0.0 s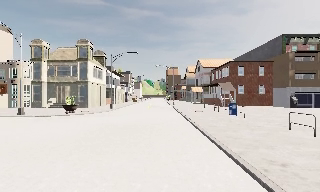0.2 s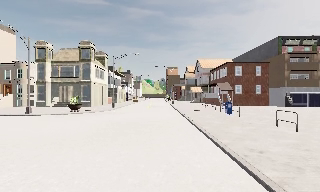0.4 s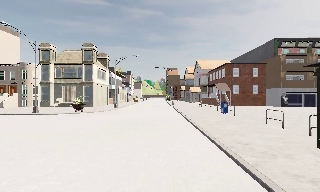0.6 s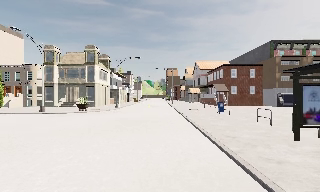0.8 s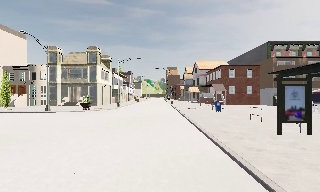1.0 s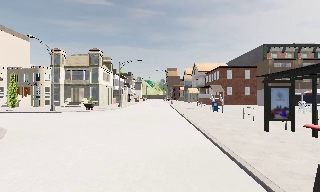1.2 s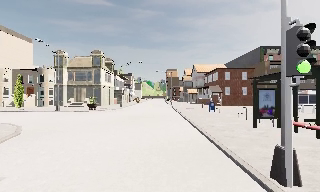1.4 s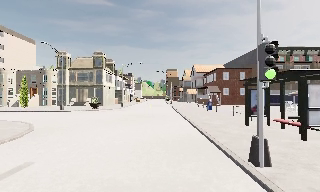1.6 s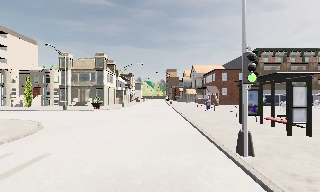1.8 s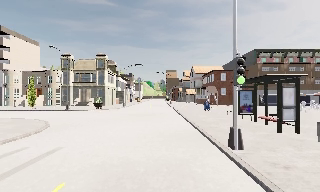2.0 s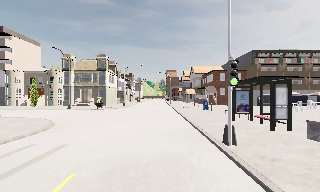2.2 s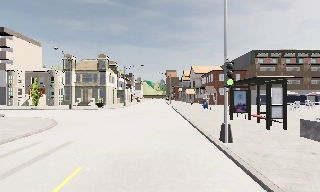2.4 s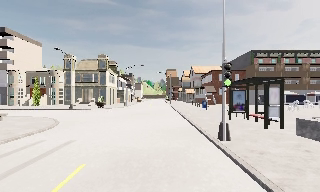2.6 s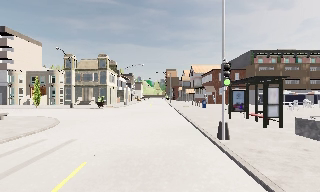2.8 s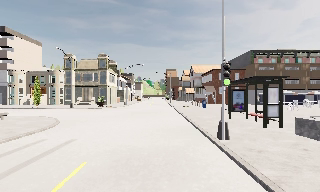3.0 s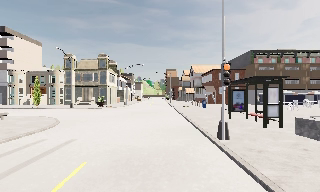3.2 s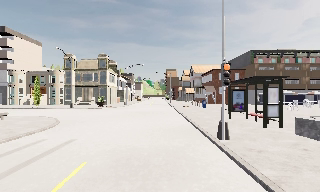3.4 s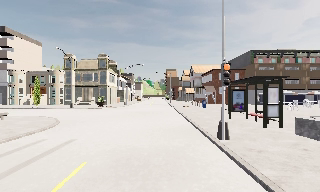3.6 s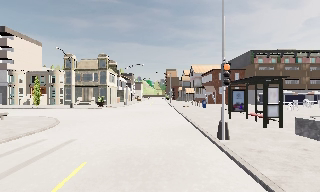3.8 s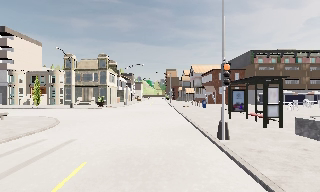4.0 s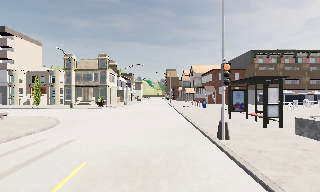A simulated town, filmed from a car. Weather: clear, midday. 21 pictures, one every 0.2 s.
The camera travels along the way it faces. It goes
backward.
0.0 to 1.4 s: The camera travels backward, about 6 m, so what stands in front gets smaller.
1.4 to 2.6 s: The camera travels backward, about 2.5 m, so what stands in front gets smaller. It loses speed.
2.6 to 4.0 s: The camera keeps its place and its aim.
The film runs backward here.
